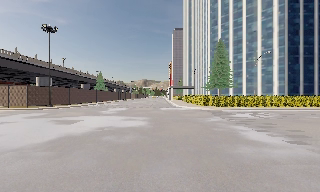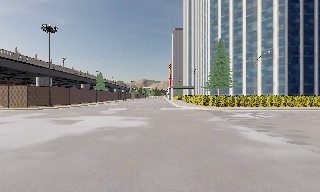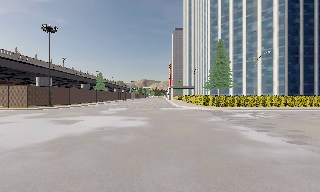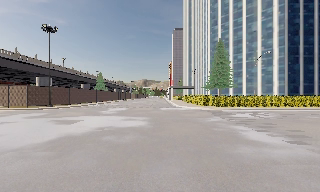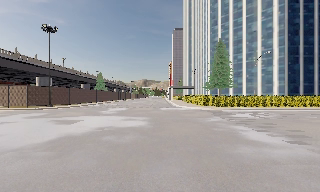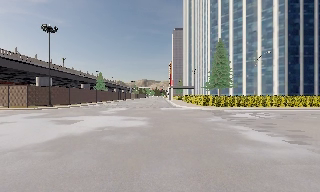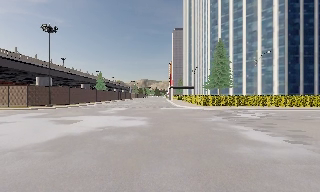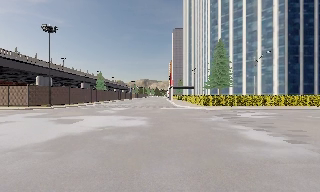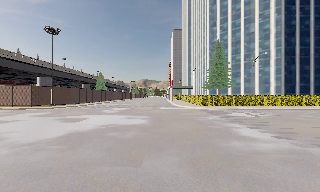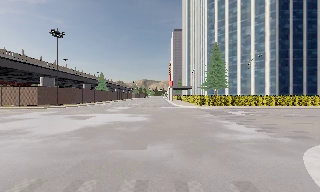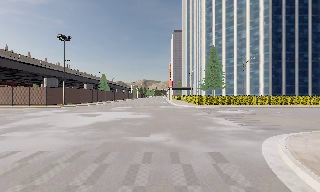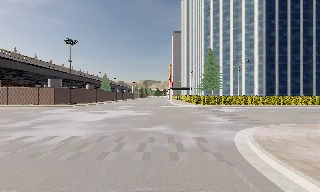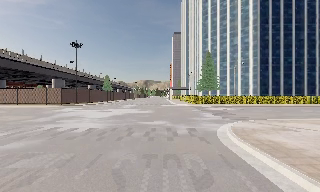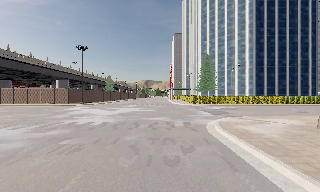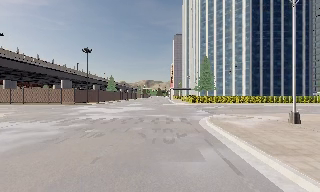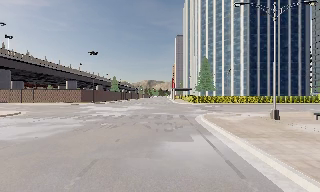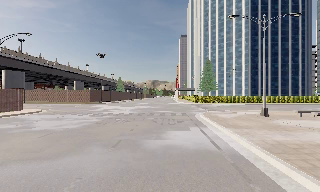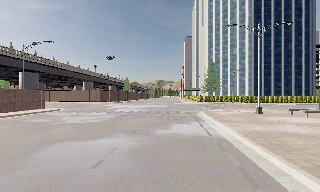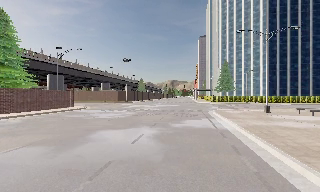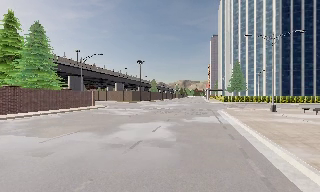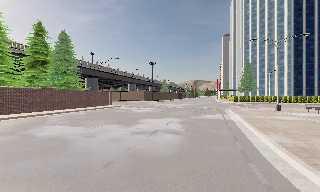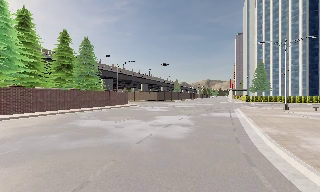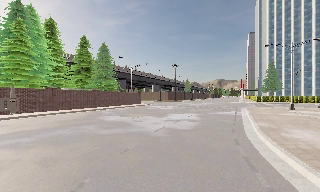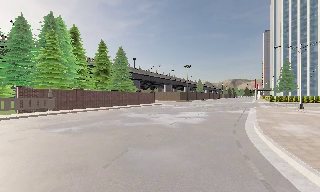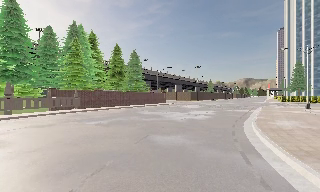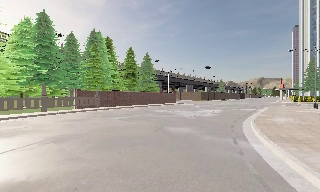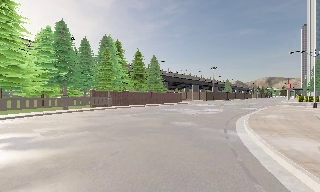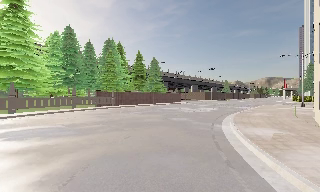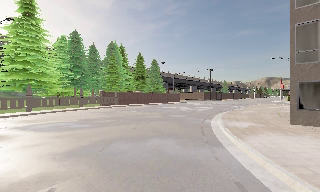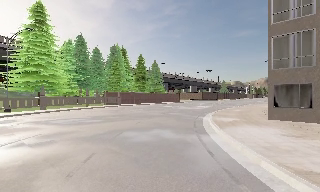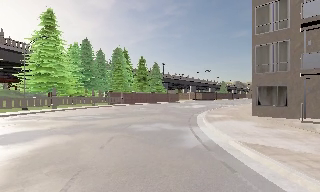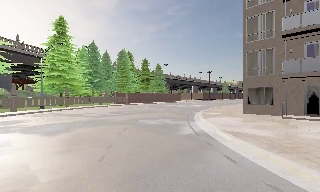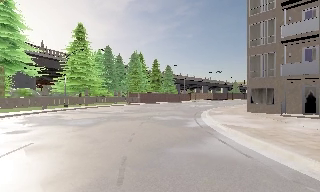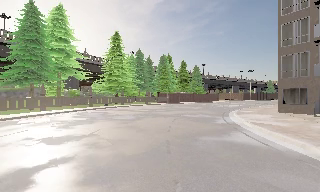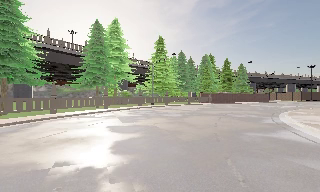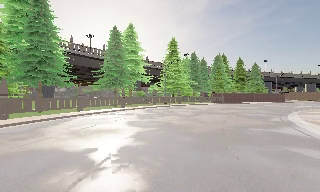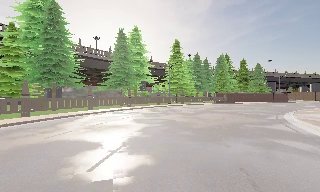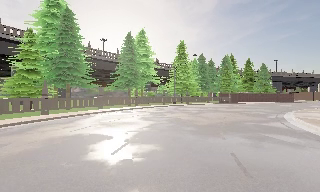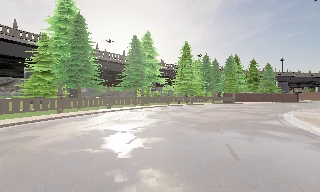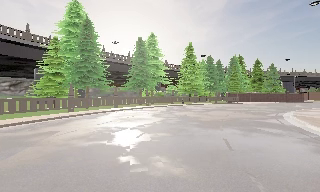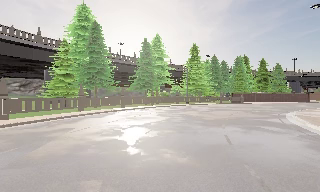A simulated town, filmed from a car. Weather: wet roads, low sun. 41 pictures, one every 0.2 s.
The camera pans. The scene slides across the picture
to the right.
The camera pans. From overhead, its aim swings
counterclockwise.
0.0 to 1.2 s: The camera keeps its place and its aim.
1.2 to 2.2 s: The camera travels backward, about 5 m, so what stands in front gets smaller. It gains speed.
2.2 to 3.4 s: The camera travels backward, about 11 m, so what stands in front gets smaller.
3.4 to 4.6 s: The camera pans to its left, which is counterclockwise from overhead, by about 25 degrees. It travels backward, about 11 m, so what stands in front gets smaller.
4.6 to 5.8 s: The camera travels backward, about 11 m, so what stands in front gets smaller.
5.8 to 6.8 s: The camera pans to its left, which is counterclockwise from overhead, by about 30 degrees. It travels backward, about 9 m, so what stands in front gets smaller.
6.8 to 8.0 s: The camera pans to its left, which is counterclockwise from overhead, by about 10 degrees. It travels backward, about 6 m, so what stands in front gets smaller. It loses speed.
The film runs backward here.
